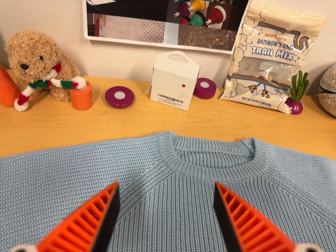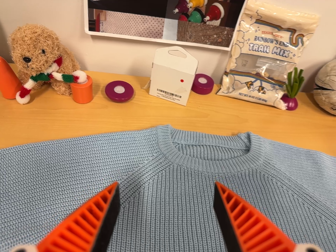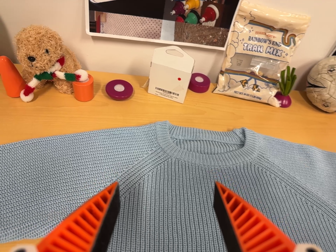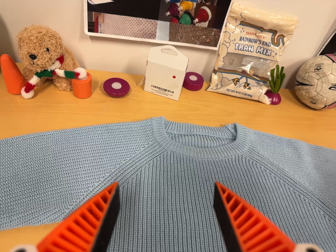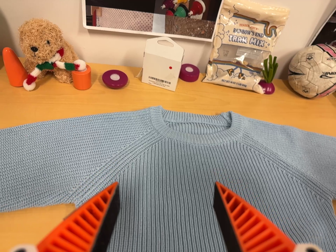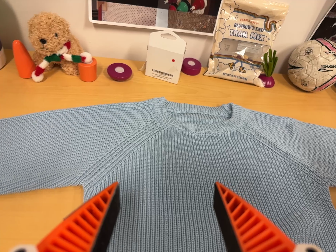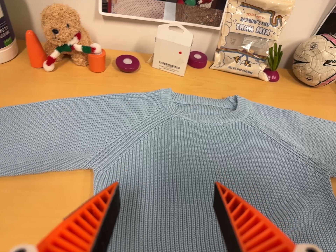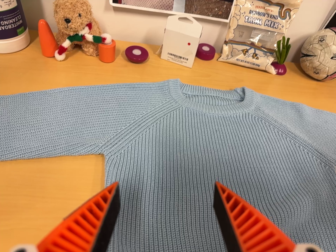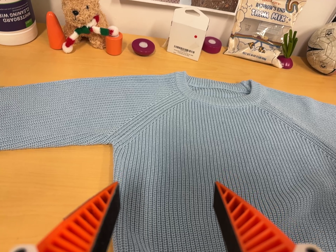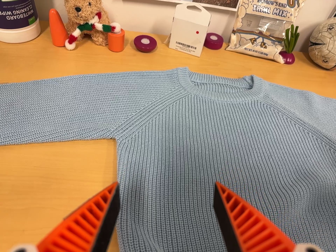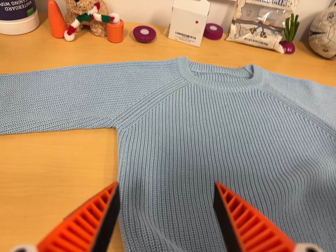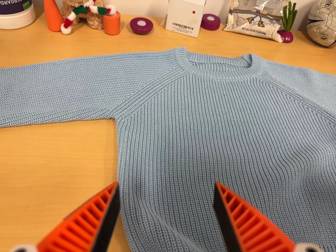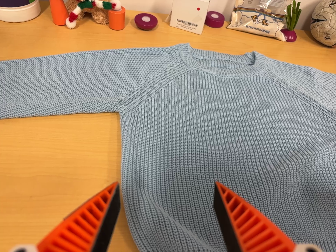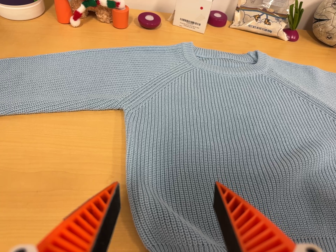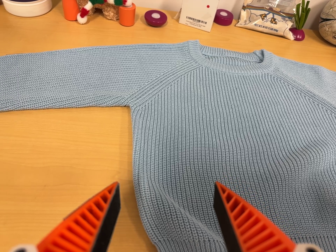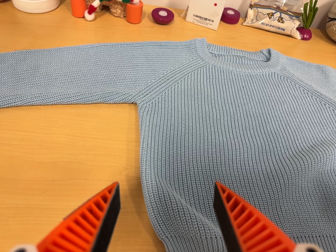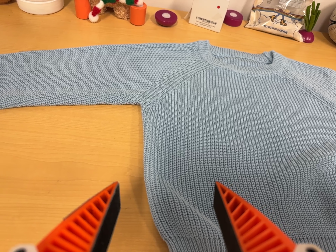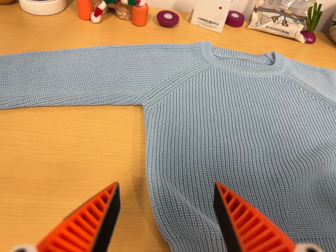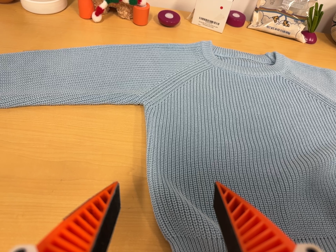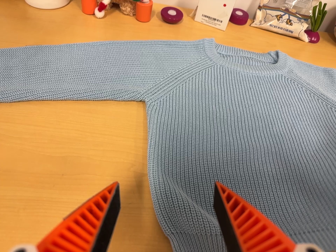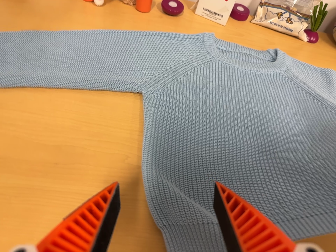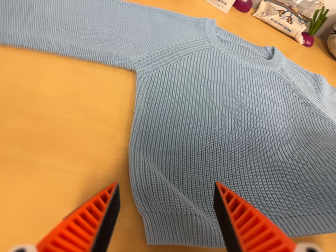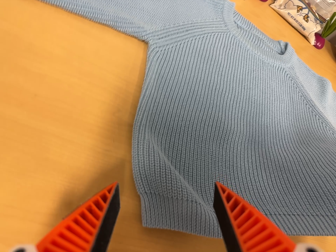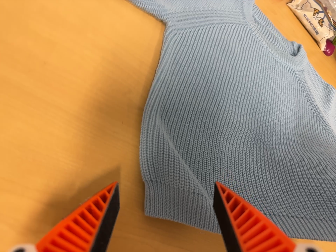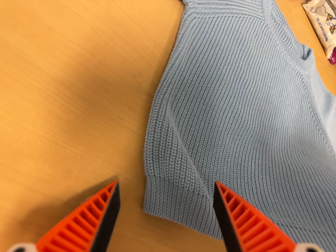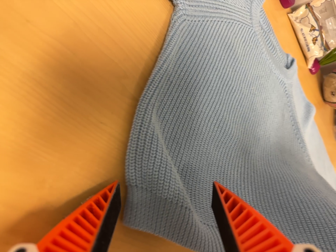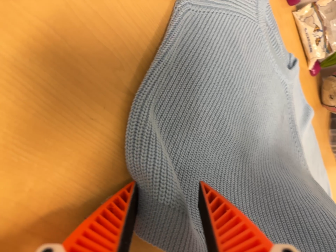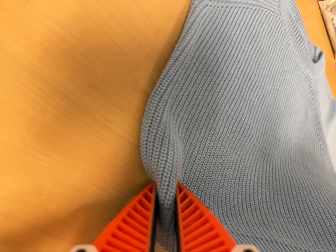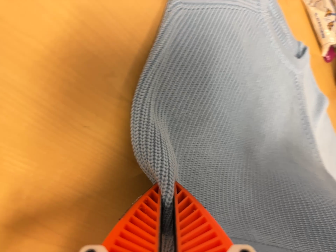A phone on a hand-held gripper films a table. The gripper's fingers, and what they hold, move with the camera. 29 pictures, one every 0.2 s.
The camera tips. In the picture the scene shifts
upward.
0.0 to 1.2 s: The camera travels backward and toward the bottom of its view, about 14 cm, so what stands in front gets smaller.
1.2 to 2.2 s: The camera travels toward the bottom of its view, about 6 cm, so close, fixed things drift upward.
2.2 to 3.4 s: The camera shifts only a little, or ends up much as it began.
3.4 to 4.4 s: The camera pans to its right by about 10 degrees. It travels to its left, about 6 cm. Its aim tips toward the bottom of its view by about 10 degrees, and the scene shifts upward. It rolls about its line of sight by about 20 degrees, and the scene rotates clockwise.
4.4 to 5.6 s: The camera travels forward and to its left, about 8 cm, so what stands in front looms larger. Its aim tips toward the bottom of its view by about 10 degrees, and the scene shifts upward. It rolls about its line of sight by about 15 degrees, and the scene rotates clockwise.
The film runs forward here.
